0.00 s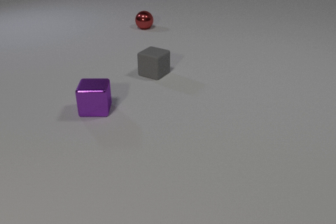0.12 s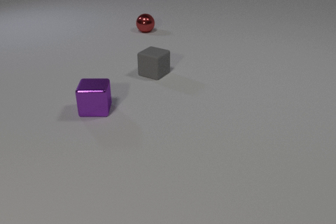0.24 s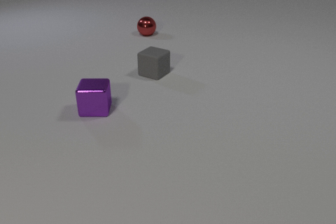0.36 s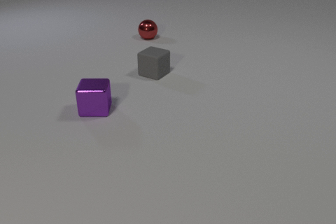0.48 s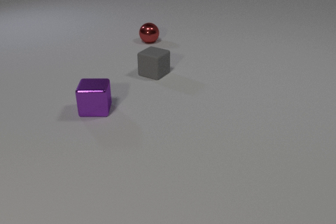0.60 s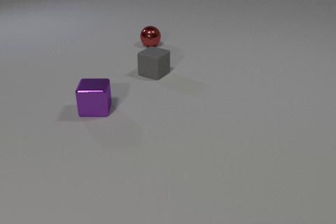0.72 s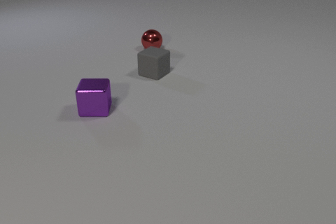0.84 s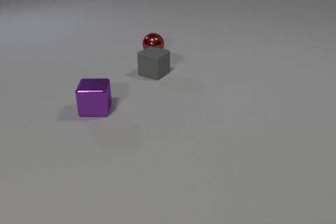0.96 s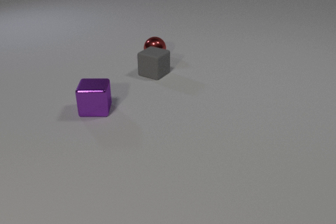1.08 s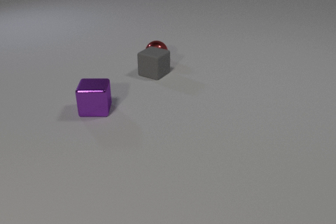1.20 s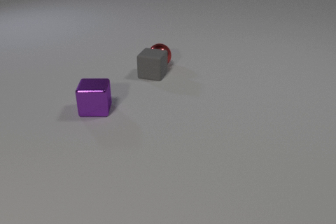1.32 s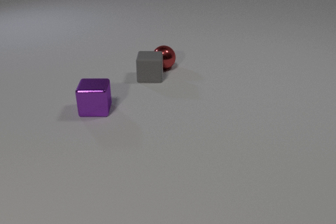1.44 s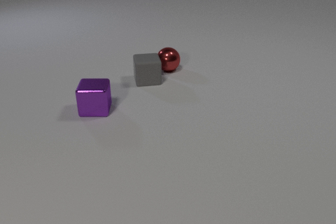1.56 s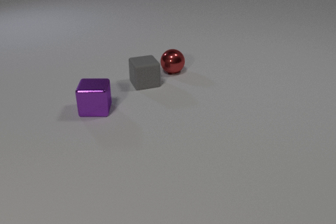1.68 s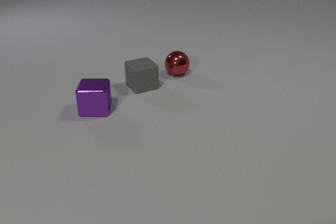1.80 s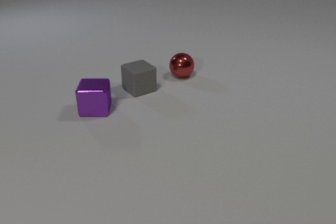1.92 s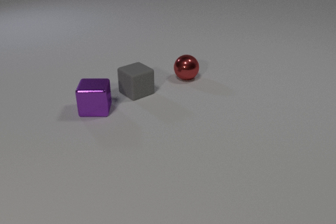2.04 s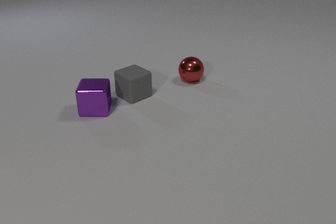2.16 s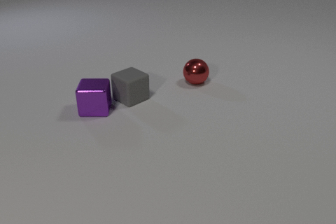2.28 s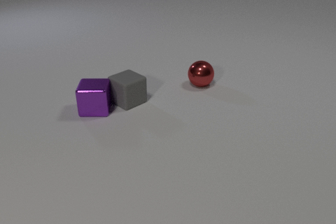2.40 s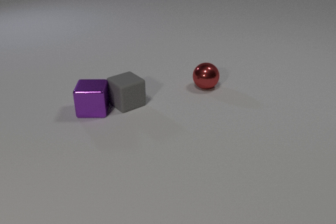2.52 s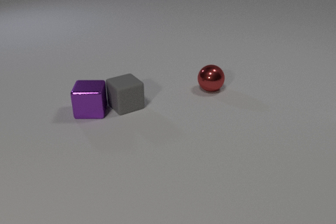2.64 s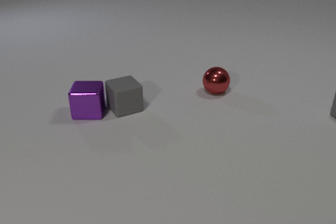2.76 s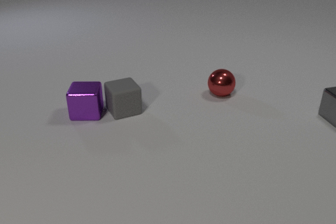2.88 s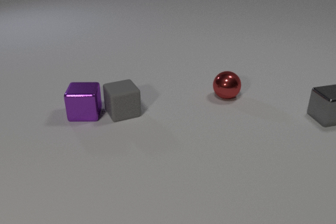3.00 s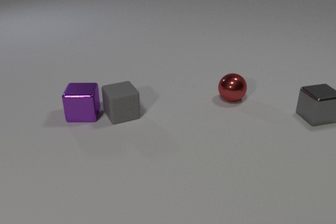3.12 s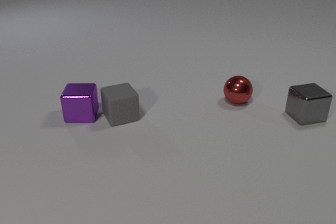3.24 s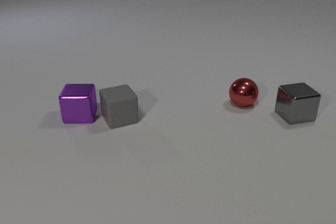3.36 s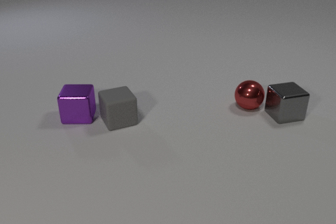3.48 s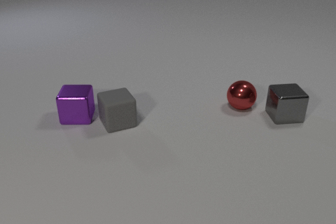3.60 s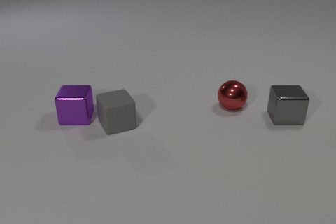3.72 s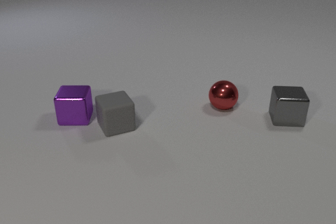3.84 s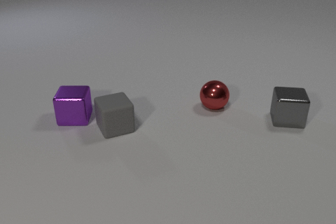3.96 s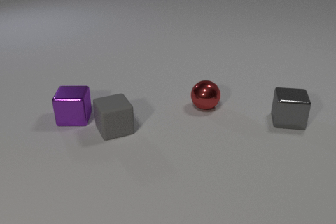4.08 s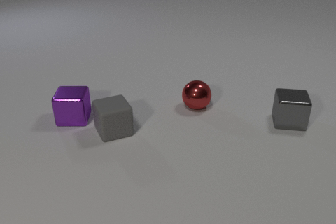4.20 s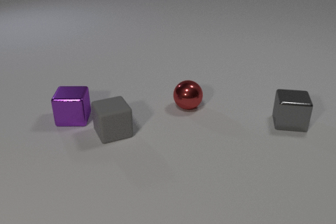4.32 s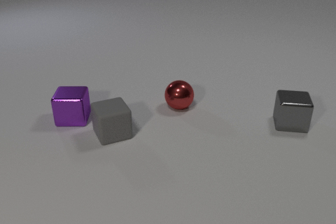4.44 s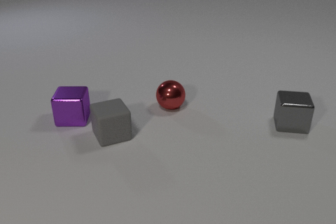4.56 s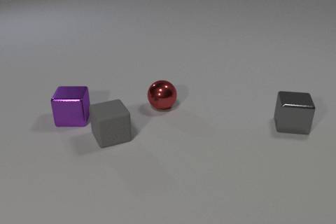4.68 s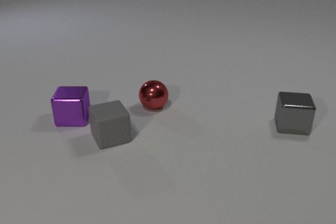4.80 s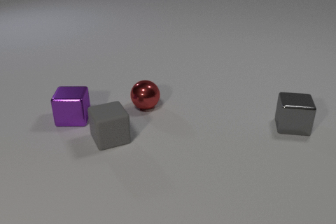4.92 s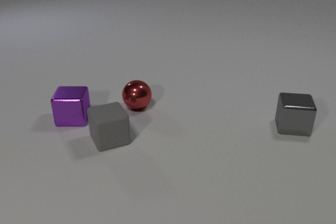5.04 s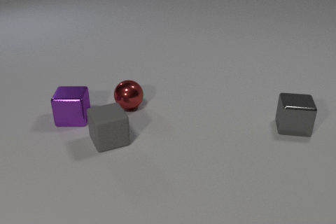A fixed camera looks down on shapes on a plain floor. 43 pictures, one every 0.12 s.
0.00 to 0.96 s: The red metal sphere rolls toward the camera.
0.96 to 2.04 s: The red metal sphere rolls toward the camera and to the right. The gray rubber cube slides toward the camera and to the left, spins counterclockwise seen from above by about 75 degrees, its near face sliding to the right. The red metal sphere and the gray rubber cube collide.
2.04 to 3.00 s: The red metal sphere rolls to the right and toward the camera. The gray rubber cube slides toward the camera. The gray metal cube comes in at the right edge, slides to the left. The purple metal cube slides to the left and toward the camera. The gray rubber cube and the purple metal cube collide.
3.00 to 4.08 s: The red metal sphere rolls to the left and toward the camera. The gray rubber cube slides toward the camera. The gray metal cube slides to the left and toward the camera, spins clockwise seen from above by about 30 degrees, its near face sliding to the left. The purple metal cube slides to the left. The red metal sphere and the gray metal cube collide.
4.08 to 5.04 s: The red metal sphere rolls to the left. The gray rubber cube slides toward the camera. The gray metal cube slides toward the camera.
How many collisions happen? 3.
How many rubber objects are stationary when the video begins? 1.
What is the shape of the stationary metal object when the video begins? cube.
